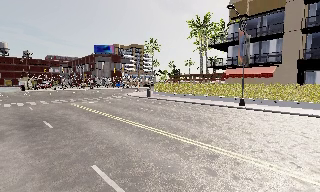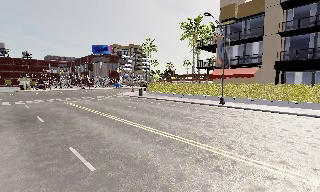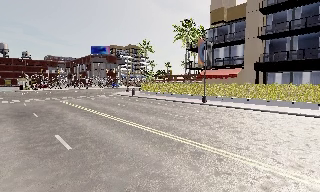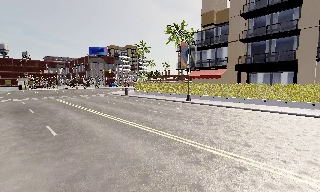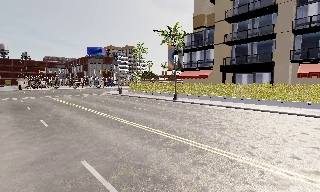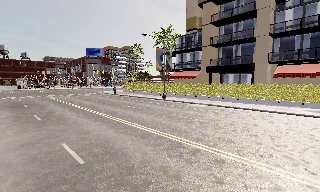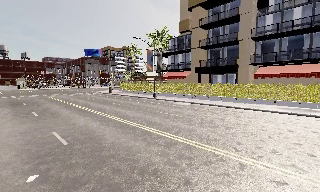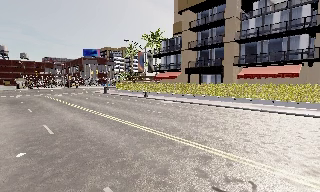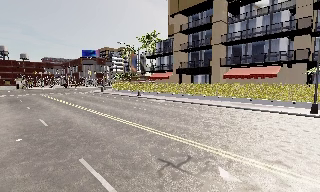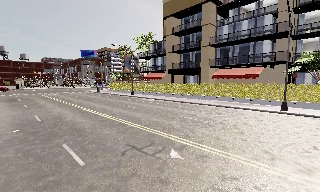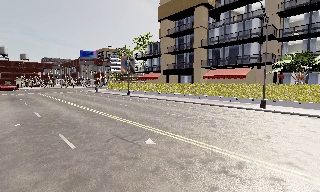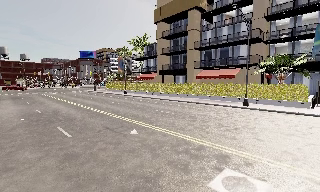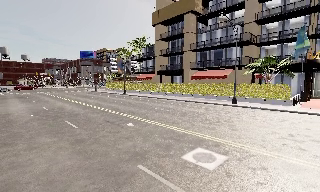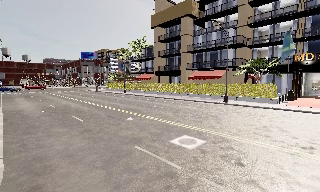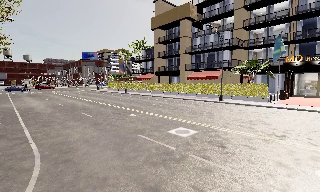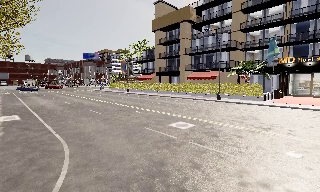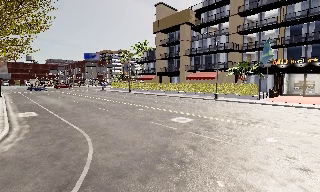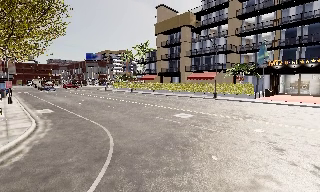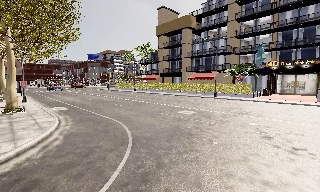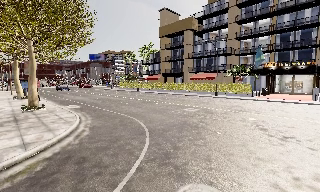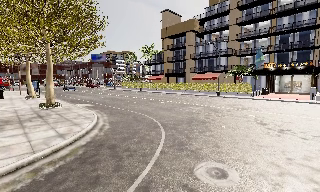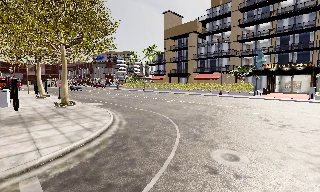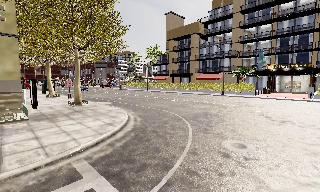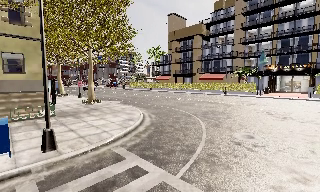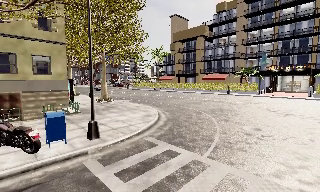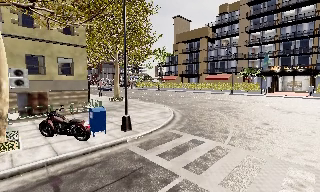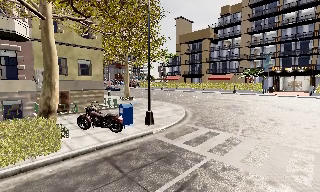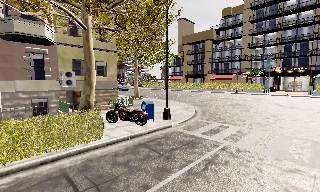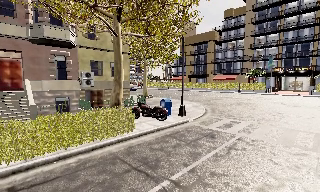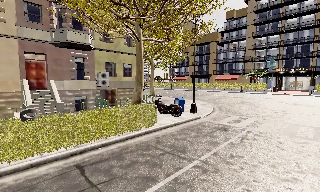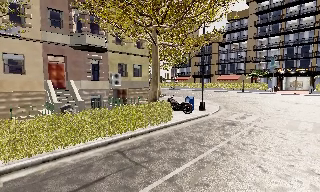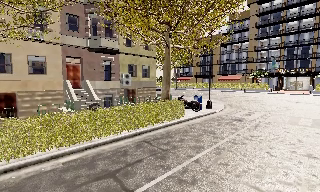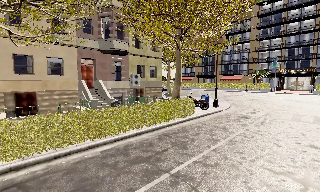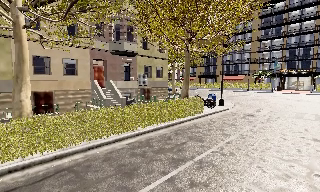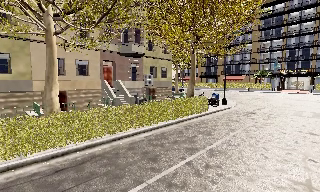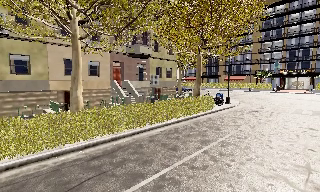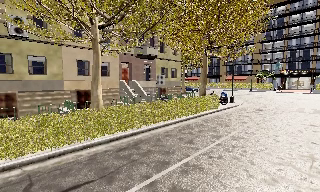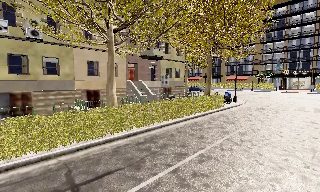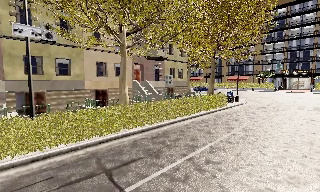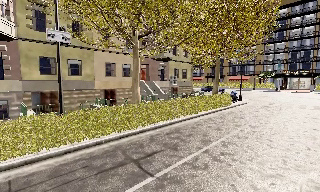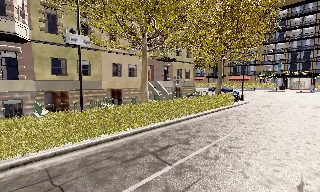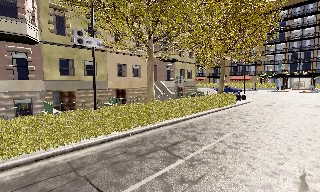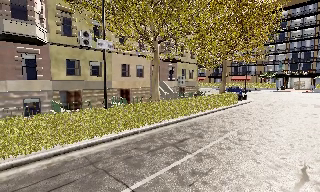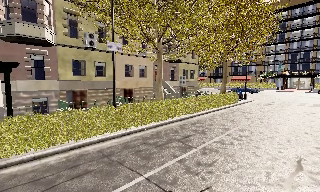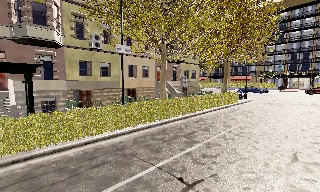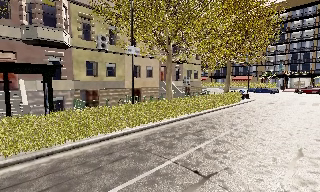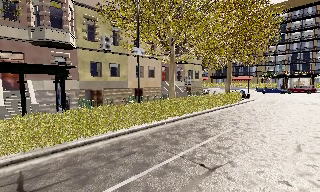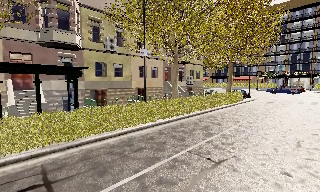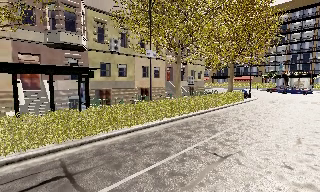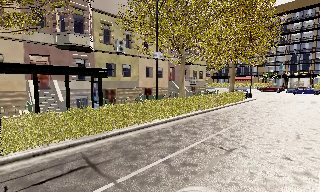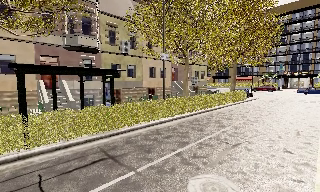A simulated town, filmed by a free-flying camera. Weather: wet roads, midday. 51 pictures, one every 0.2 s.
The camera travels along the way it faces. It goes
backward.
0.0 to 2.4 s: The camera travels backward and to its right, about 20 m, so what stands in front gets smaller.
2.4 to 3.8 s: The camera travels backward, about 9 m, so what stands in front gets smaller.
3.8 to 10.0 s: The camera travels backward and to its left, about 30 m, so what stands in front gets smaller. It loses speed.
The film runs forward here.
